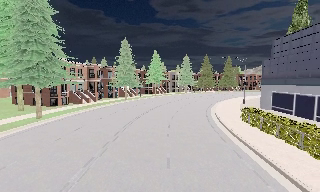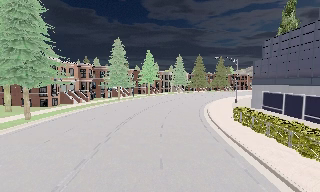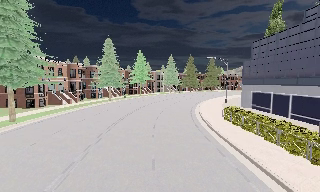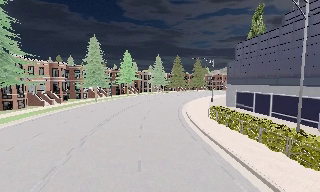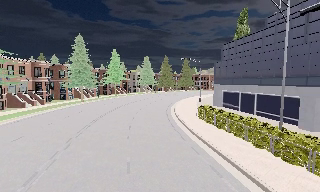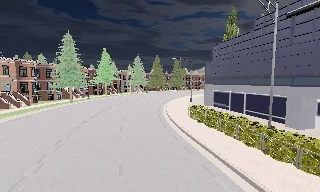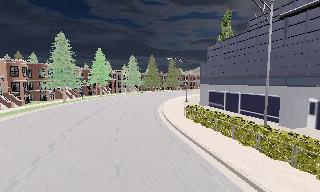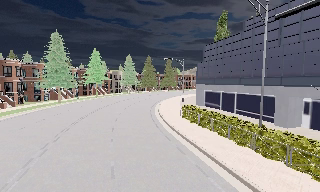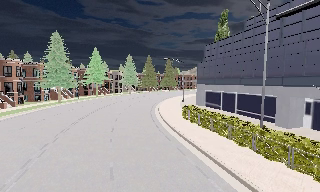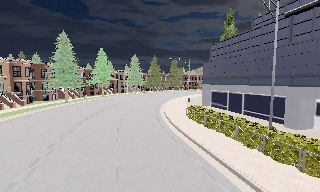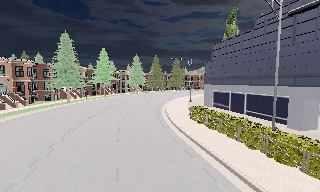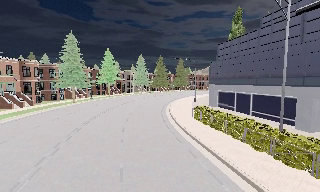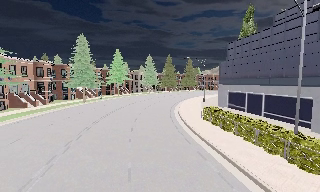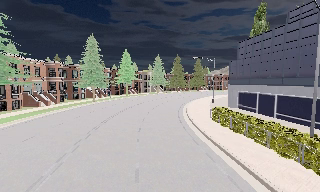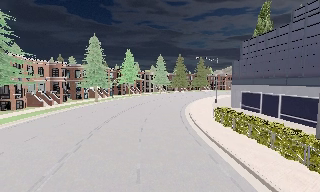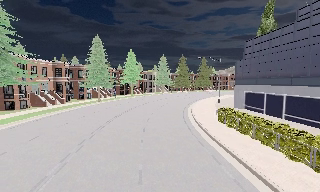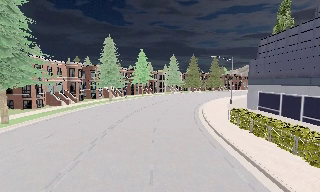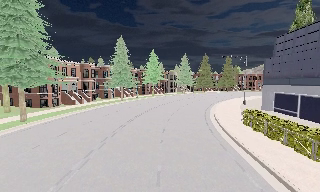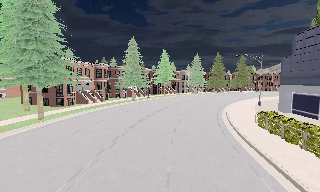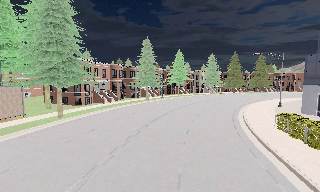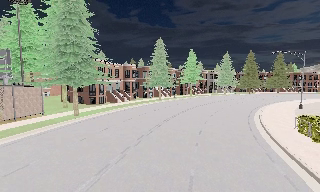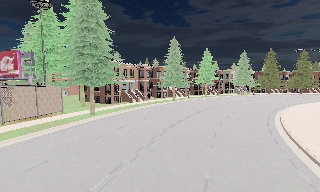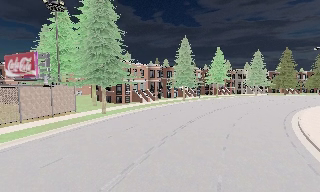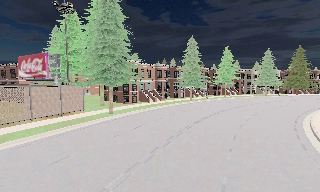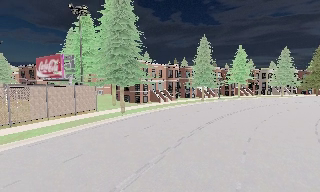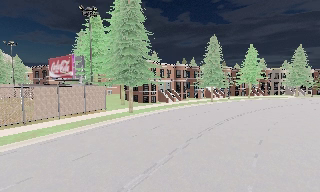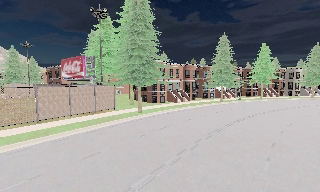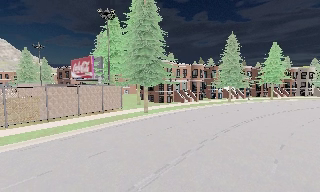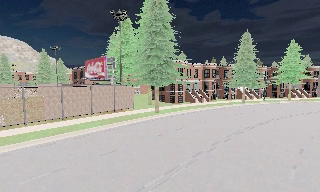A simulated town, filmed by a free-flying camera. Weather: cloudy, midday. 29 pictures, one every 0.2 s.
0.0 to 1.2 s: The camera pans to its right, which is clockwise from overhead, by about 20 degrees.
1.2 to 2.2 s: The camera shifts only a little, or ends up much as it began.
2.2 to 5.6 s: The camera swings to its left by about 55 degrees, and the scene slides to the right. It travels forward and to its right, about 1 m.
The film runs forward here.
